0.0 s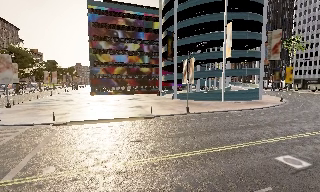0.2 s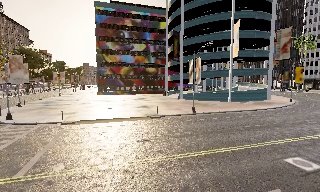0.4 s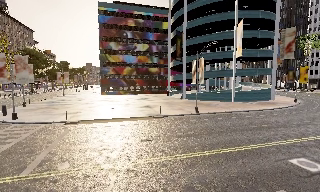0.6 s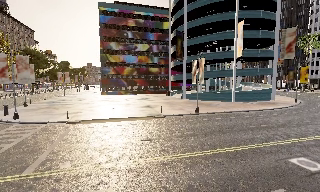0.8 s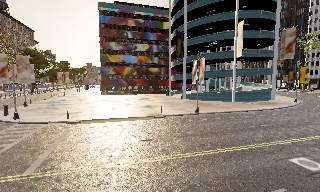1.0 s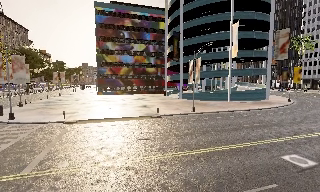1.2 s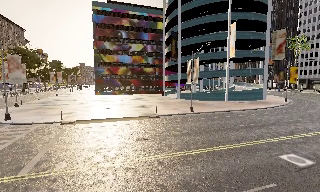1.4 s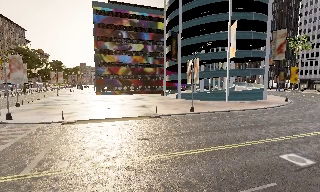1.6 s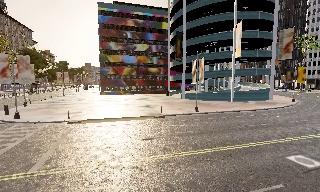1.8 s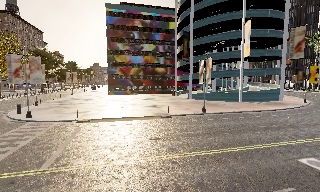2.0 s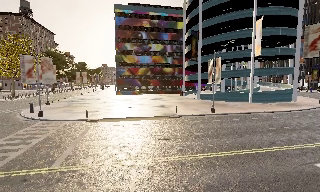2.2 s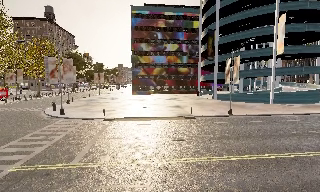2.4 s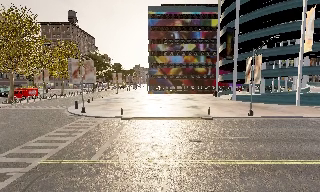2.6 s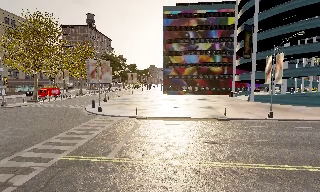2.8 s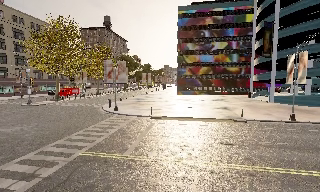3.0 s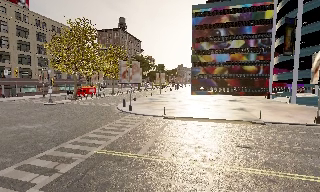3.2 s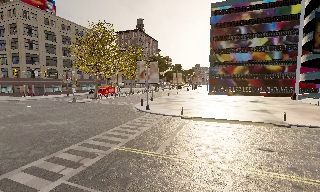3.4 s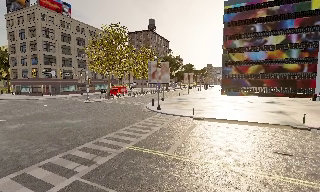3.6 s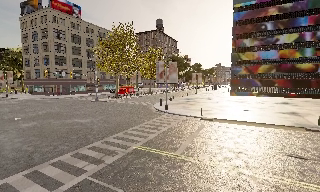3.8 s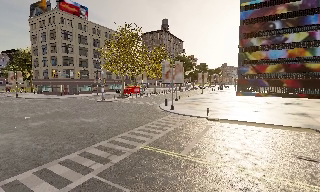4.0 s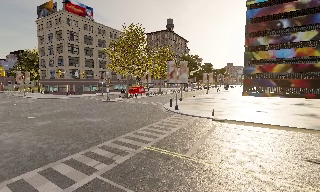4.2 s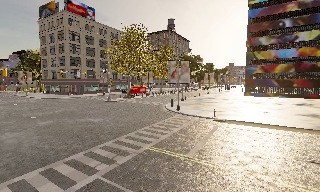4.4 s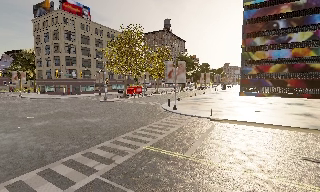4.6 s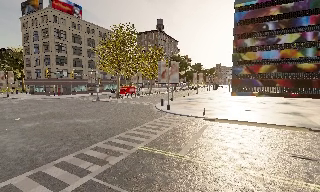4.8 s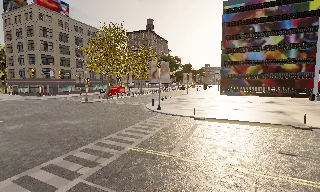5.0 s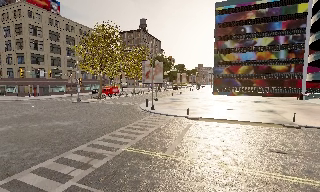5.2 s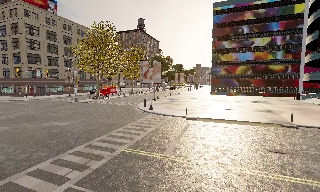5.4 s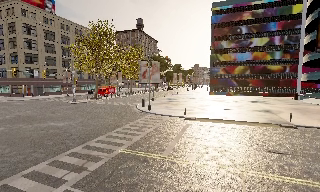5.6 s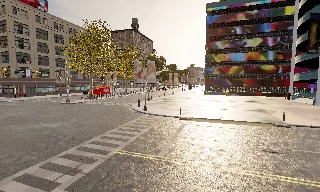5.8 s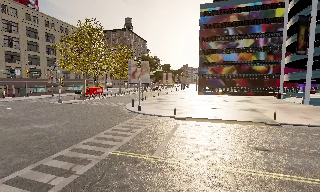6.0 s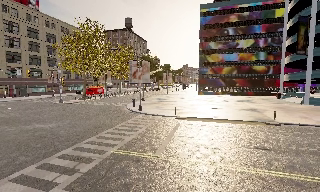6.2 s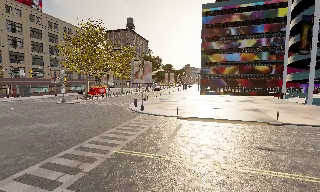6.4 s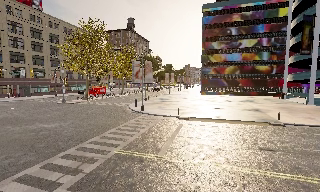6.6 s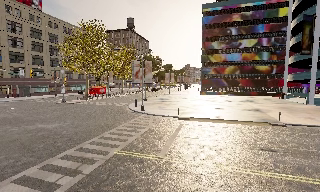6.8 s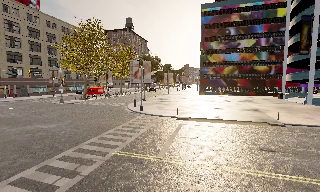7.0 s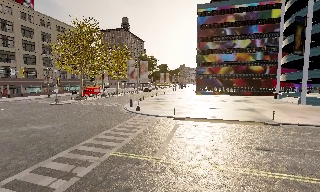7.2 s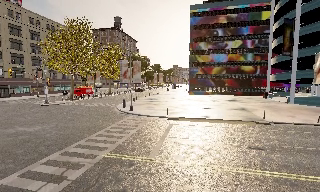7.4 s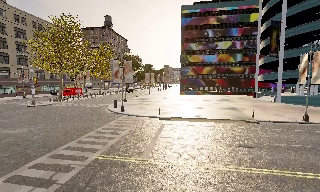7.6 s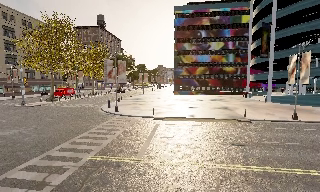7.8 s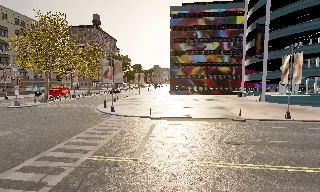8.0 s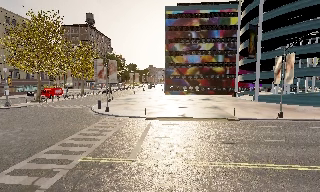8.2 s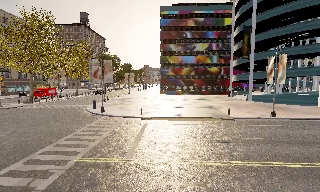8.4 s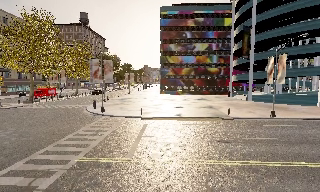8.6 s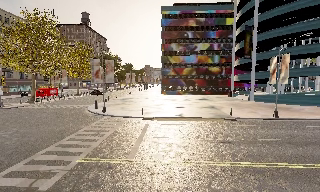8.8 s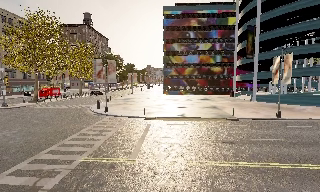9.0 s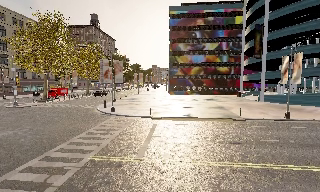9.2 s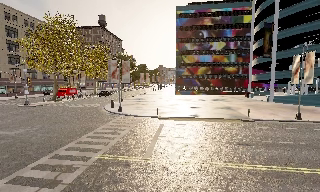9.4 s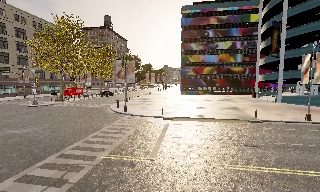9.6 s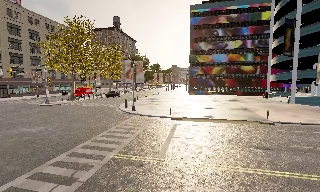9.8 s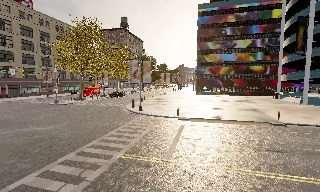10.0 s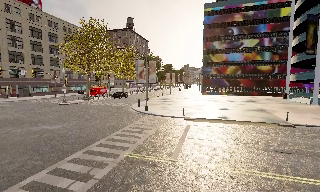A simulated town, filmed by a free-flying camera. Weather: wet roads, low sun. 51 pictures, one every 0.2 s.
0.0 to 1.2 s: The camera shifts only a little, or ends up much as it began.
1.2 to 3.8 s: The scene slides to the right, as the camera pans about 45 degrees to its left. It travels to its left, about 0.5 m, so close, fixed things drift to the right.
3.8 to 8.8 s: The camera swings to its right by about 25 degrees, and the scene slides to the left. It travels to its left, about 1 m.
8.8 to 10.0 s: The camera swings to its left by about 15 degrees, and the scene slides to the right.
The film runs backward here.
